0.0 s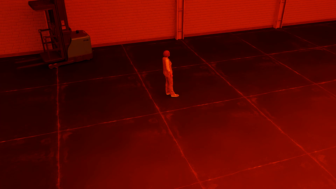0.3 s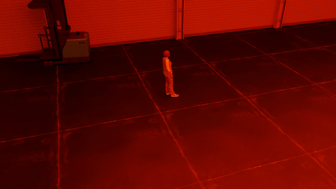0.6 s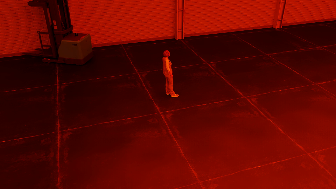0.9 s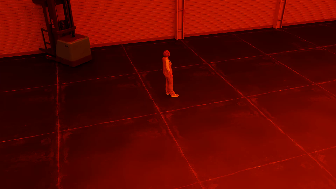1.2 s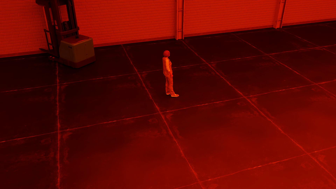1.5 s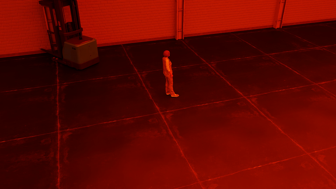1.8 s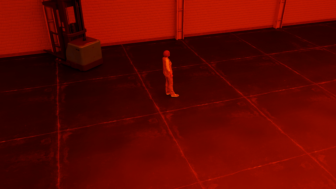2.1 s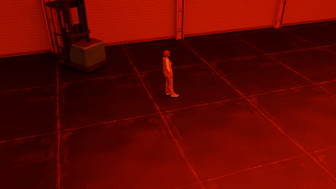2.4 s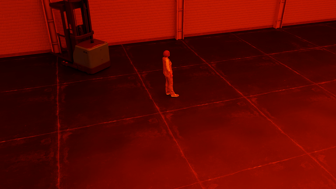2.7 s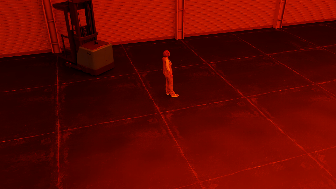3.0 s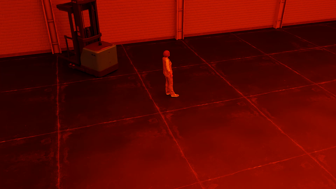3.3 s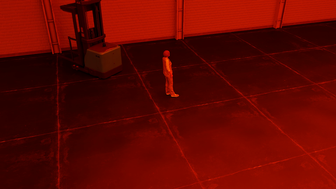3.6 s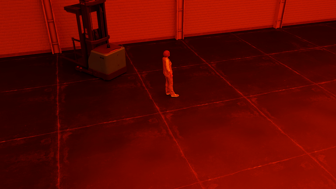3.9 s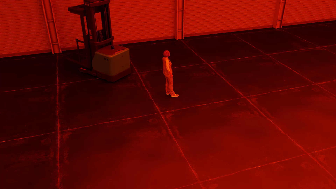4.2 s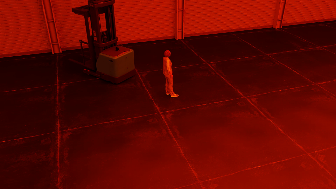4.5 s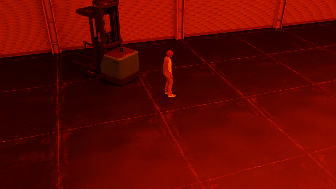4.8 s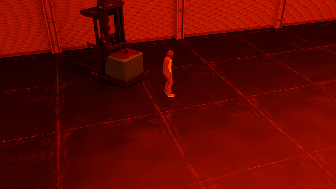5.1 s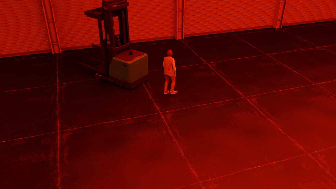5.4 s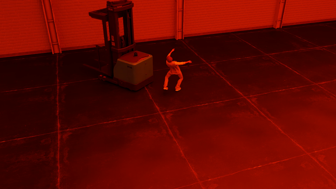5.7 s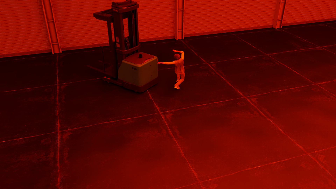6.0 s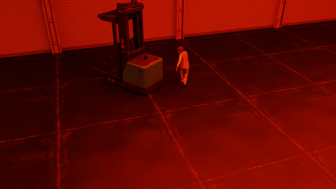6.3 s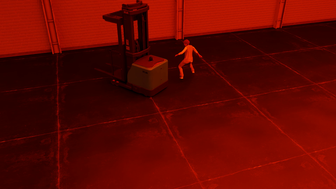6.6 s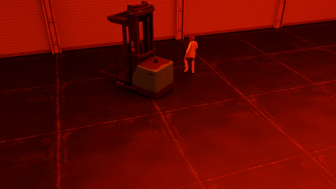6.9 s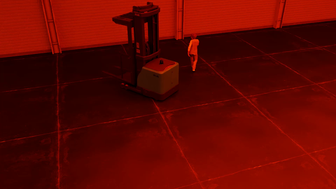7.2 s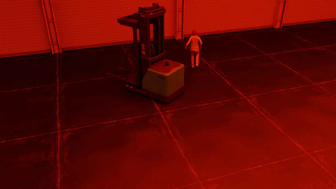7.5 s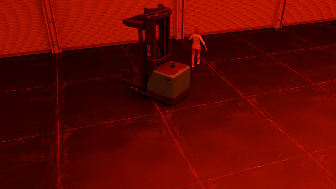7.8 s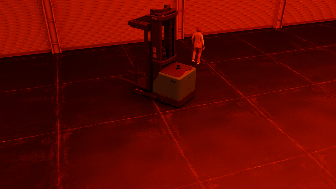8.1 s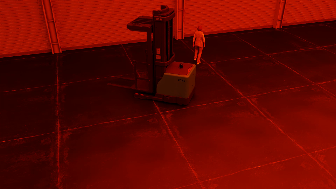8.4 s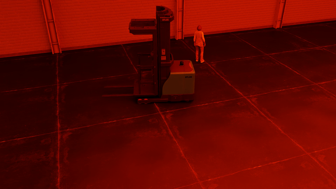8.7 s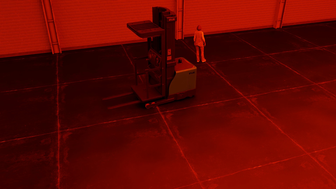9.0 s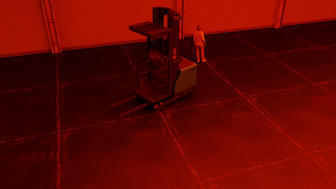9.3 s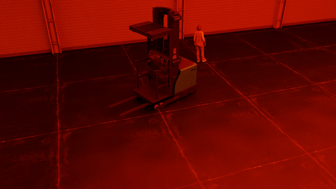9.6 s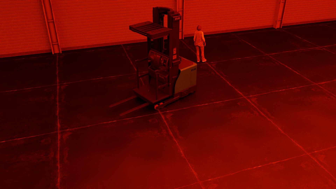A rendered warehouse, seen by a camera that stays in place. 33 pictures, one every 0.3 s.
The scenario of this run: Near miss between a forklift and a person.
